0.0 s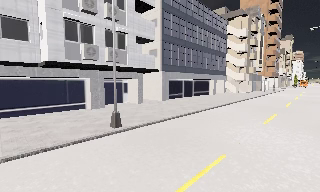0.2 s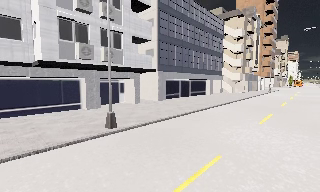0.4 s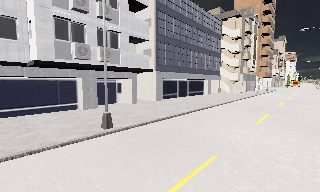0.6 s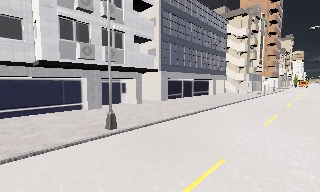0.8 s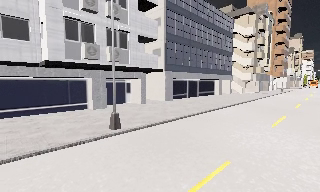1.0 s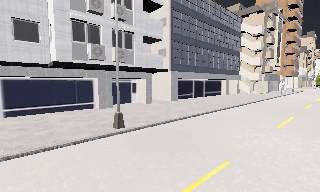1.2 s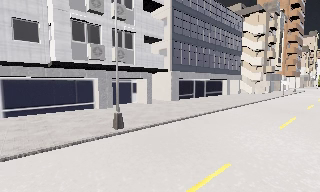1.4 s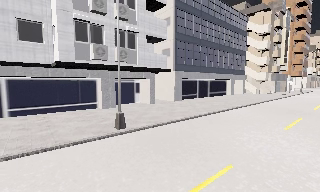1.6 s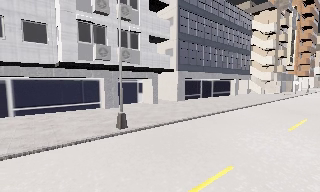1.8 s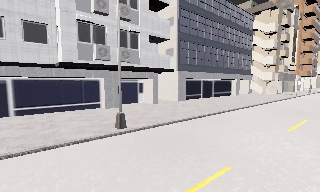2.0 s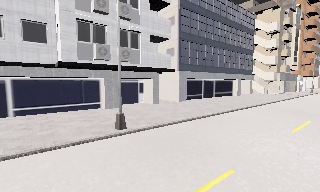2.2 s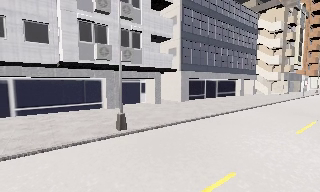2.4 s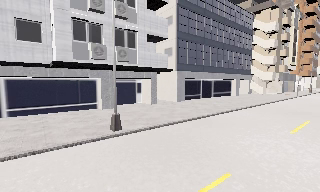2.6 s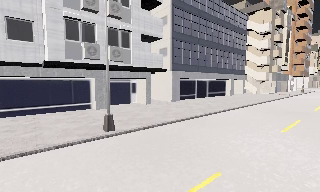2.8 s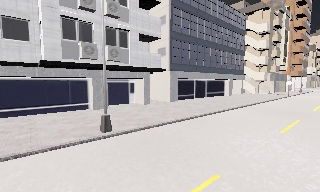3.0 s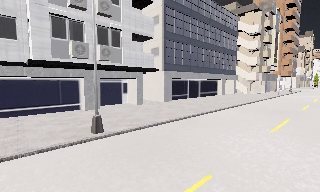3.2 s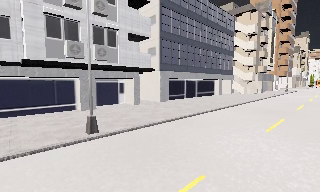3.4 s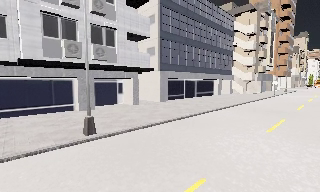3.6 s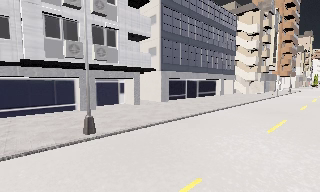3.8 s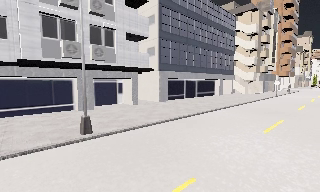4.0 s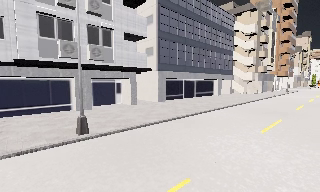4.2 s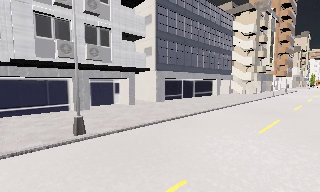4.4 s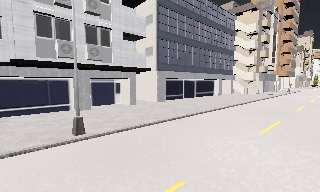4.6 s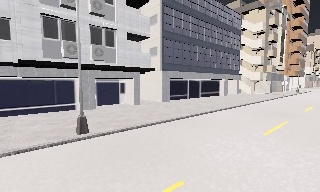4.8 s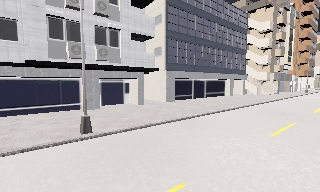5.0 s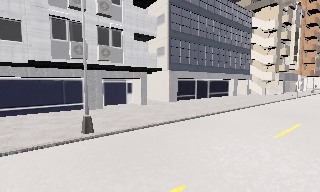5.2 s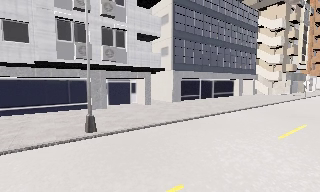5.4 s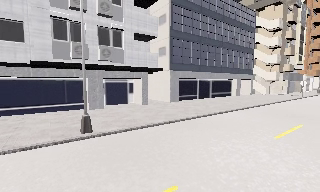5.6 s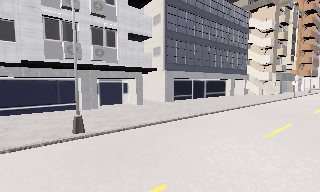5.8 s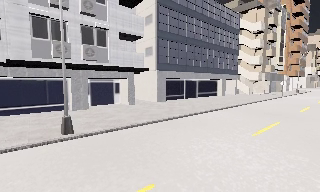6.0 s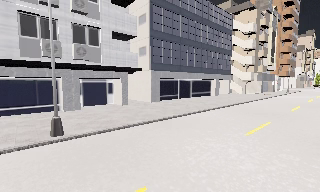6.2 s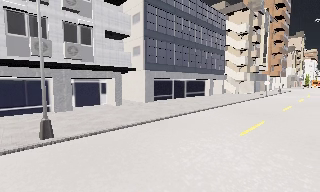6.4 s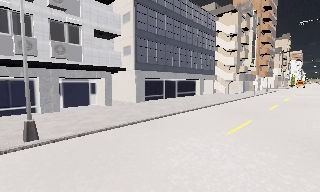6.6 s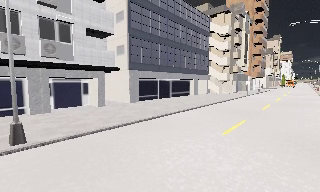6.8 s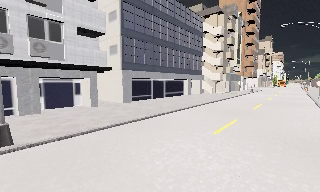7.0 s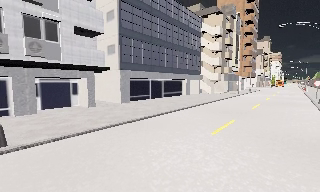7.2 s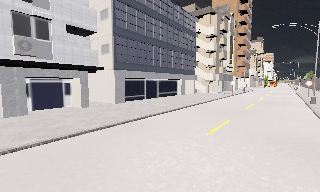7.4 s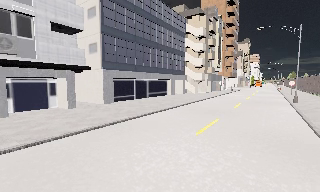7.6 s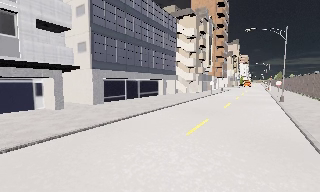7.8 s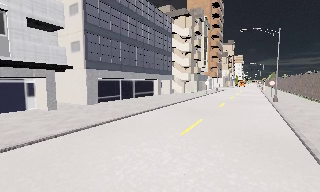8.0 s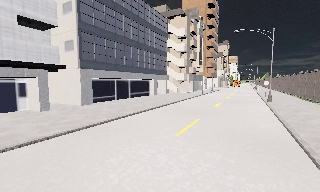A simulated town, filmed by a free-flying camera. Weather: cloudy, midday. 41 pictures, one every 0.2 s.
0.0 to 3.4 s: The camera travels to its right and forward, about 1.5 m.
3.4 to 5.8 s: The camera travels to its right, about 1.5 m.
5.8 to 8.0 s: The camera swings to its right by about 20 degrees, and the scene slides to the left. It travels forward and to its right, about 1 m, so what stands in front looms larger.
The film runs forward here.
